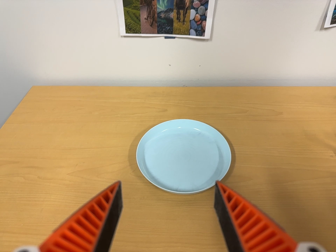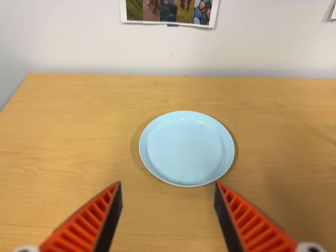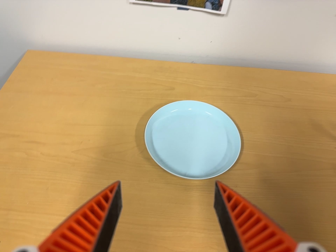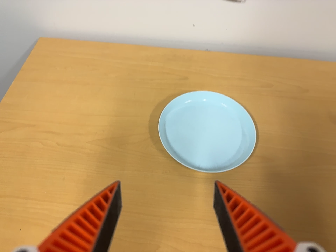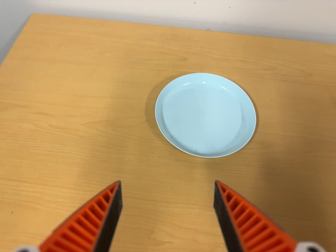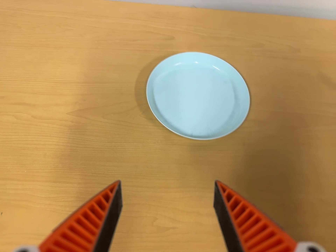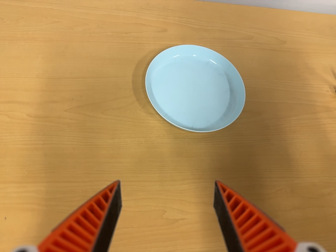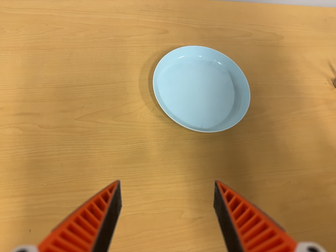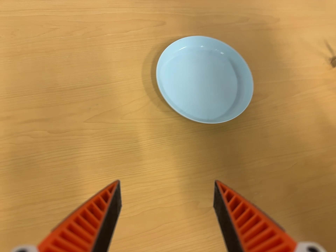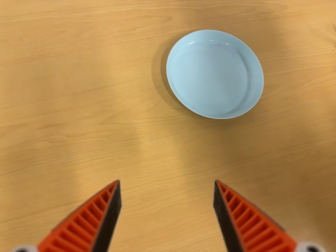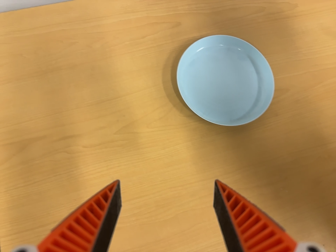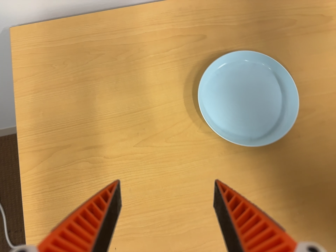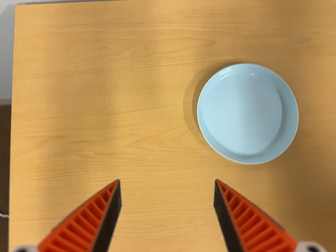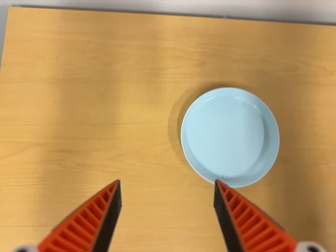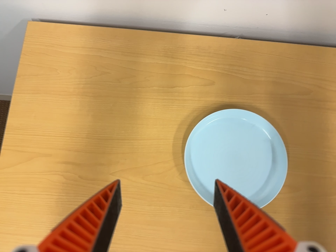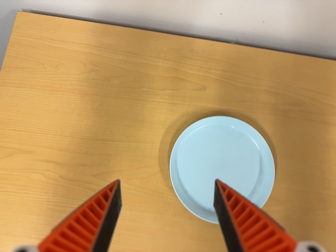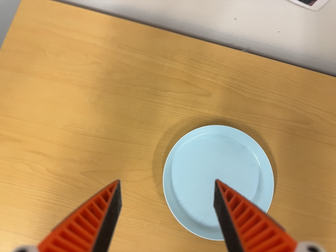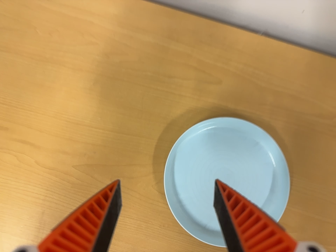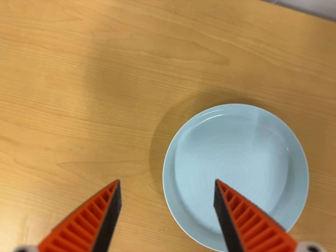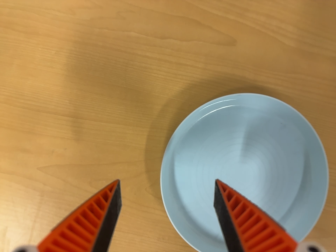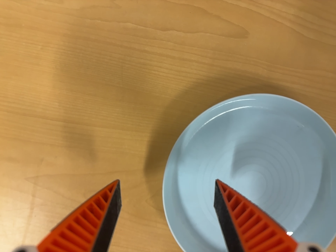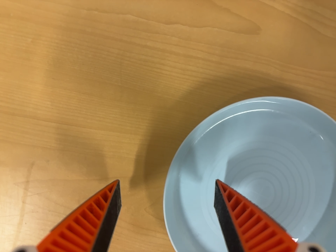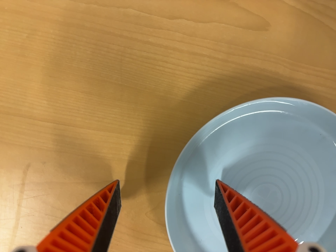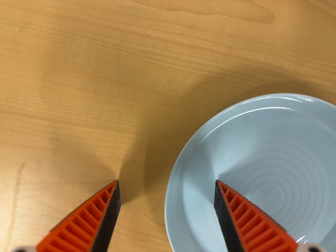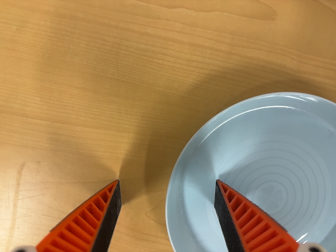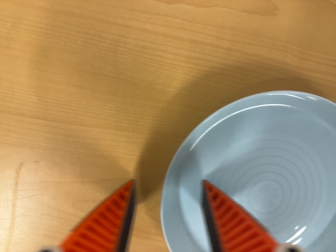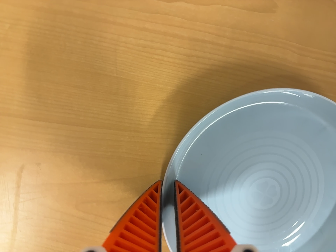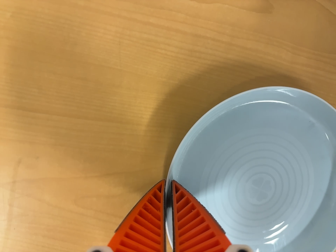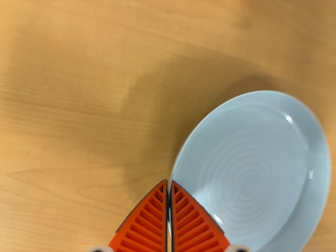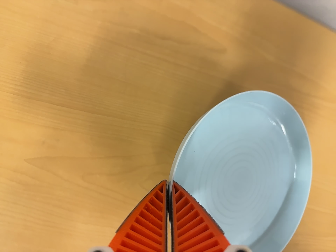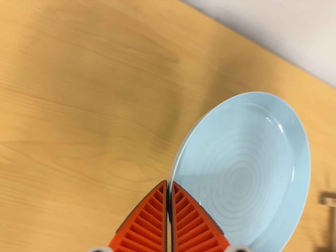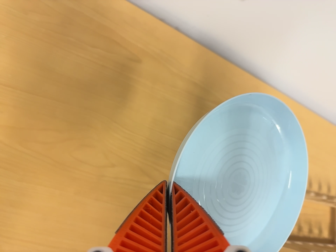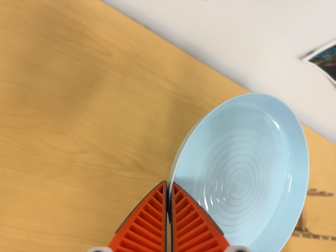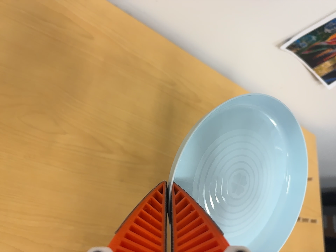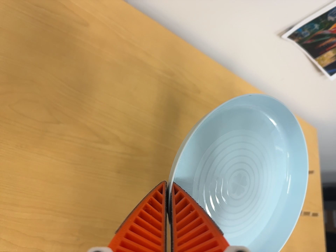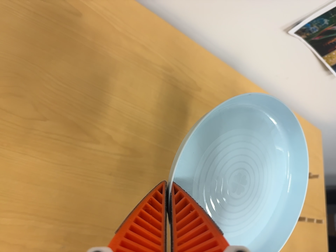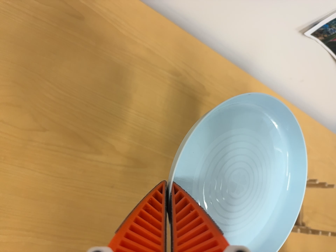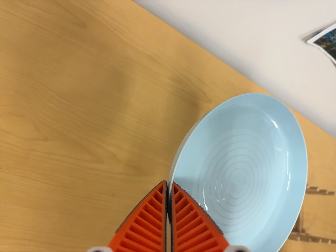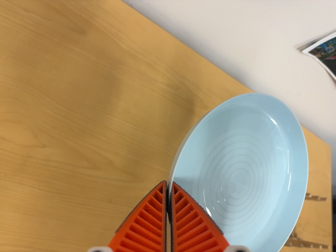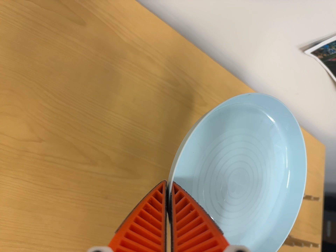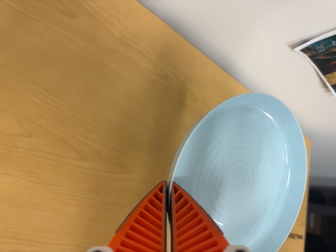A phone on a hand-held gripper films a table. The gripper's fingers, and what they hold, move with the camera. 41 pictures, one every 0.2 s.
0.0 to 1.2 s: The camera pans to its right by about 10 degrees. It travels to its left and toward the top of its view, about 14 cm. Its aim tips toward the bottom of its view by about 20 degrees, and the scene shifts upward.
1.2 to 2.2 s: The camera travels toward the top of its view and to its left, about 16 cm. Its aim tips toward the bottom of its view by about 15 degrees. It rolls about its line of sight by about 10 degrees, and the scene rotates counterclockwise.
2.2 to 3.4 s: The camera travels toward the top of its view, forward and to its right, about 14 cm, so close, fixed things drift downward. It rolls about its line of sight by about 30 degrees, and the scene rotates clockwise.
3.4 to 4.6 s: The camera travels forward, about 18 cm, so what stands in front looms larger. Its aim tips toward the bottom of its view by about 15 degrees.
4.6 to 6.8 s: The camera pans to its right by about 35 degrees. It travels toward the bottom of its view and backward, about 30 cm. Its aim tips toward the top of its view by about 20 degrees.
6.8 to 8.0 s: The camera travels toward the top of its view and forward, about 9 cm.
The film runs forward here.
